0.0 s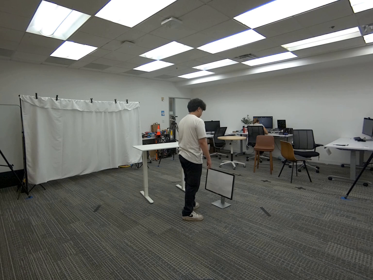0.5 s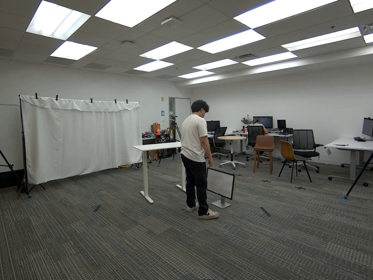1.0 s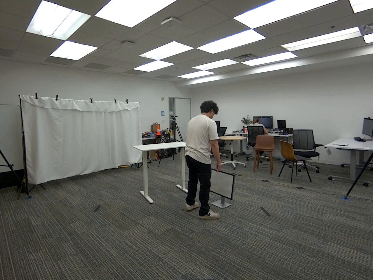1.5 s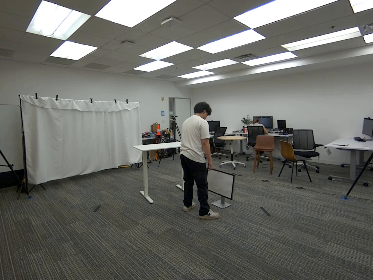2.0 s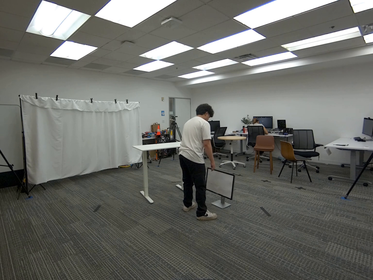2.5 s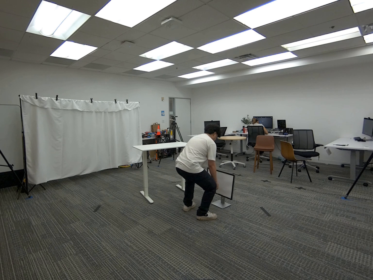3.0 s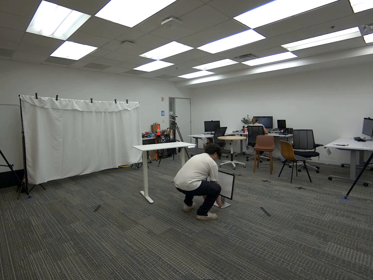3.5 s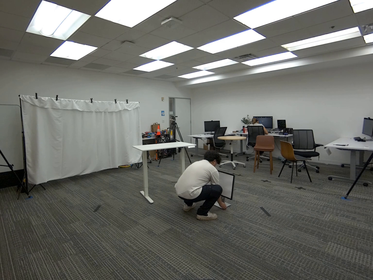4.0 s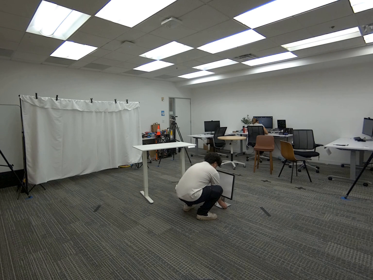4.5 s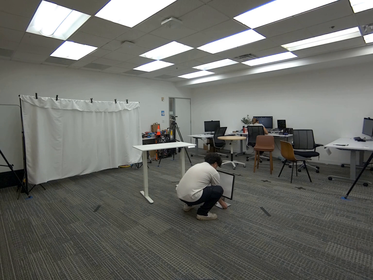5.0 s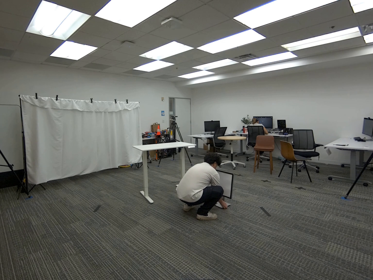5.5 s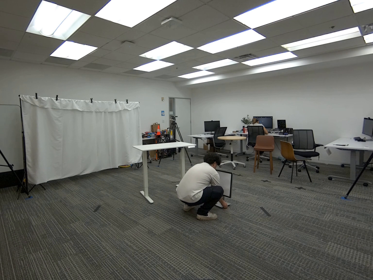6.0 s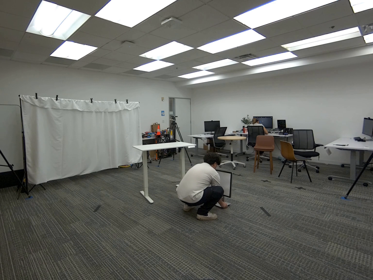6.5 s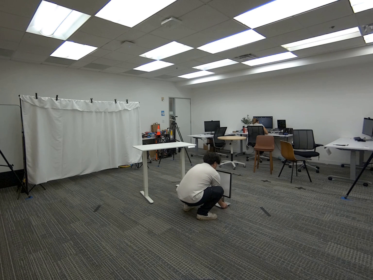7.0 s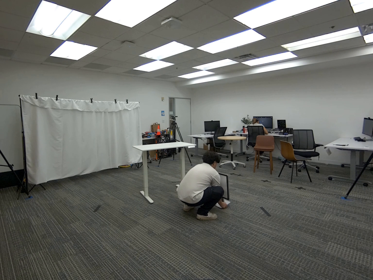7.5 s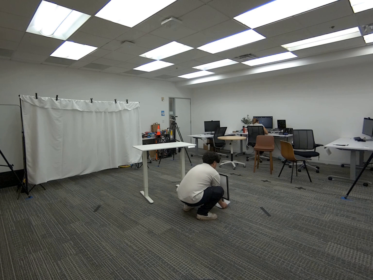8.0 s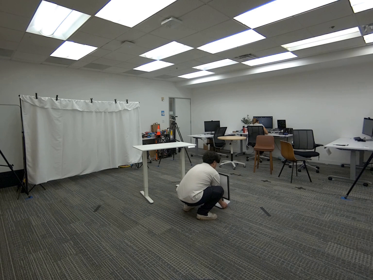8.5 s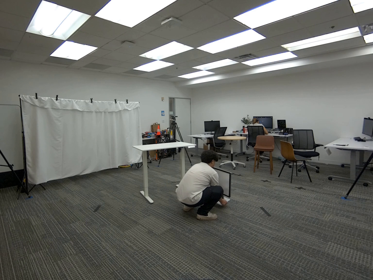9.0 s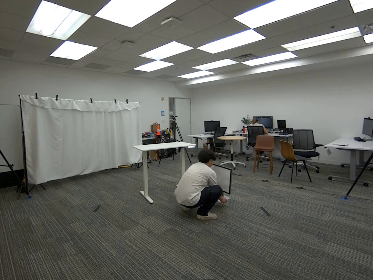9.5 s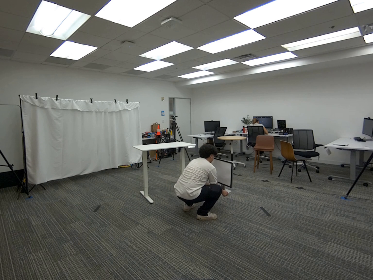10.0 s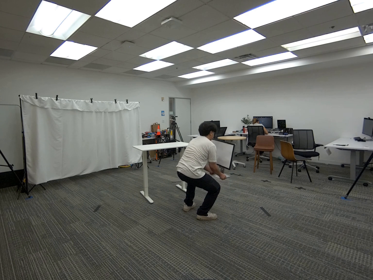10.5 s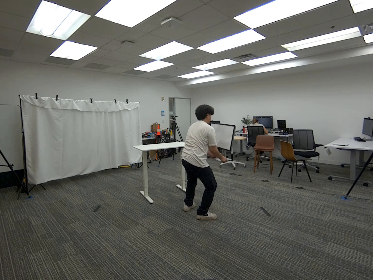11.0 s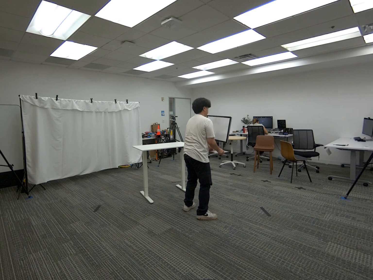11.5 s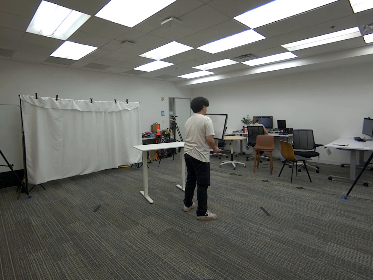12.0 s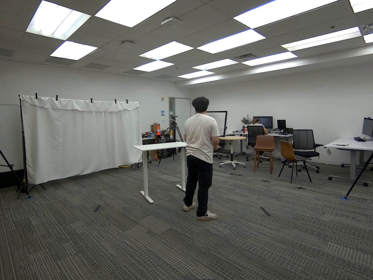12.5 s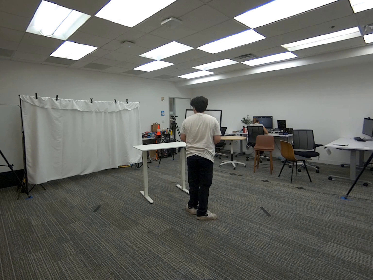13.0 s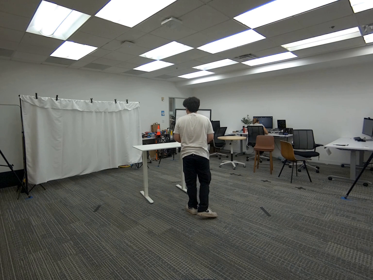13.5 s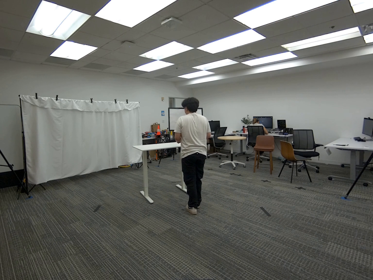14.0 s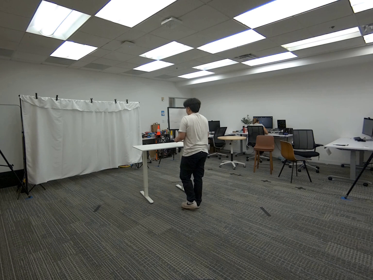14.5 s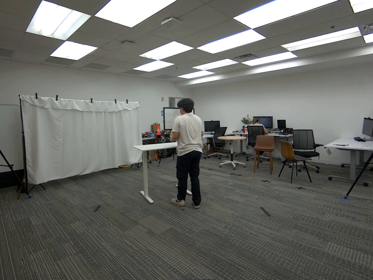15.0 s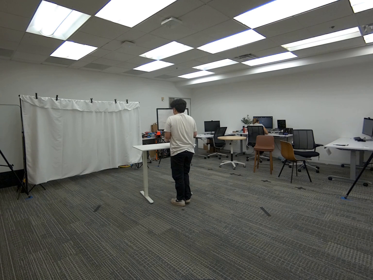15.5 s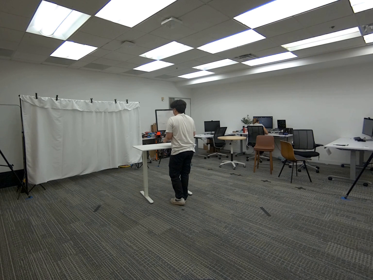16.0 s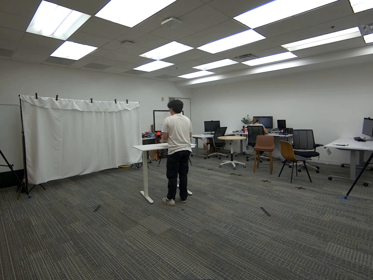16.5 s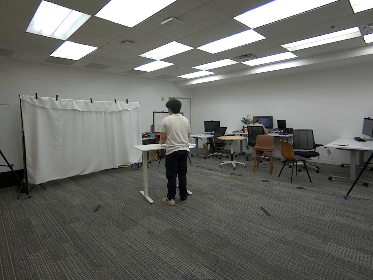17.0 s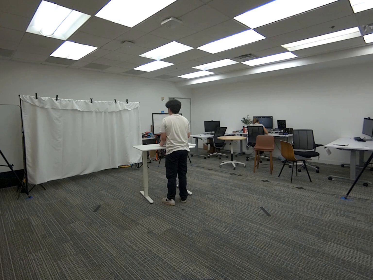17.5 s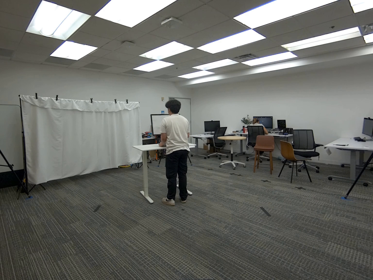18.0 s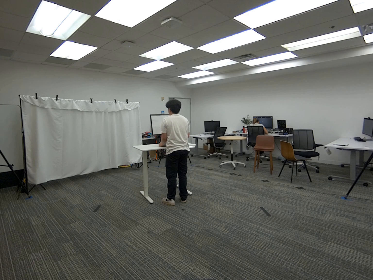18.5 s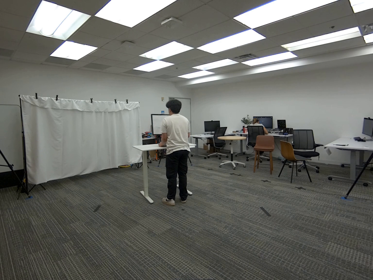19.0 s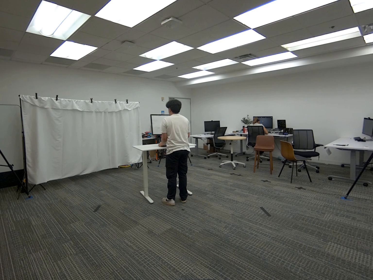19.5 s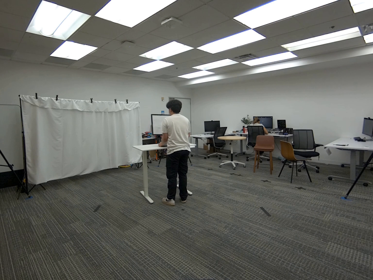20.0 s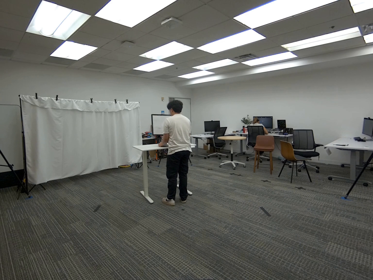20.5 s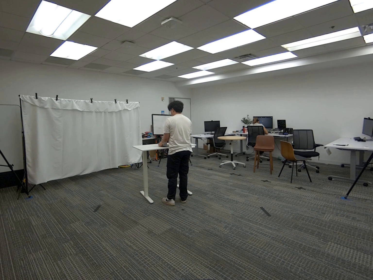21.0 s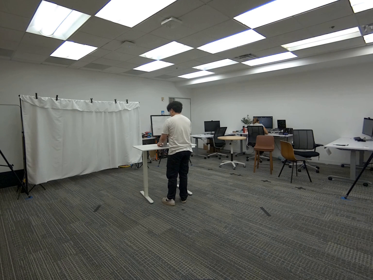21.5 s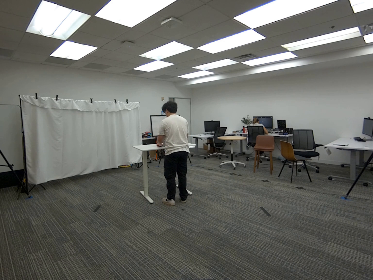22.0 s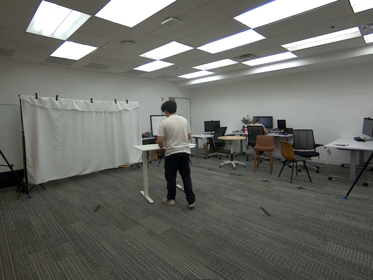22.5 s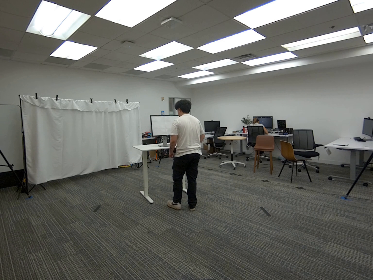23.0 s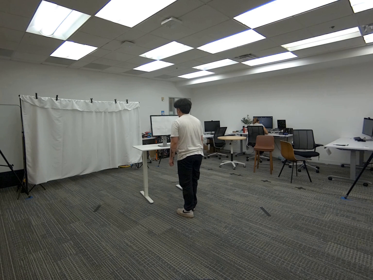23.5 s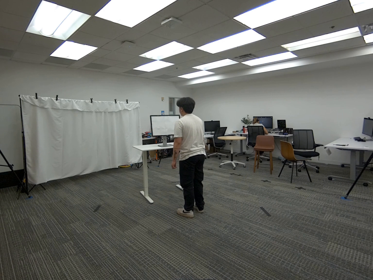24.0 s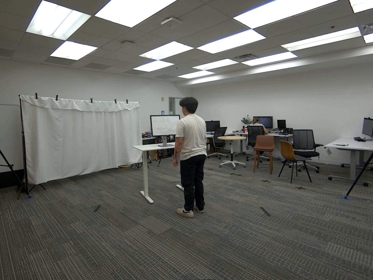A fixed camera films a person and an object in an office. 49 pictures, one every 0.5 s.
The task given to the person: Walk over to the monitor on the ground and pick up the monitor from the base and place it on top of the white desk.
